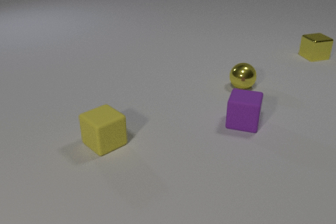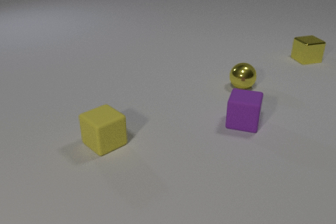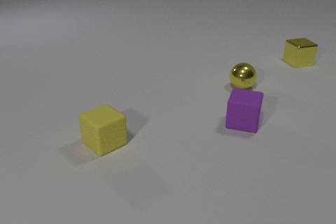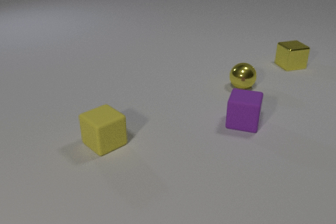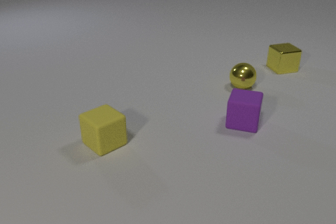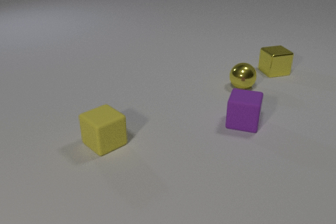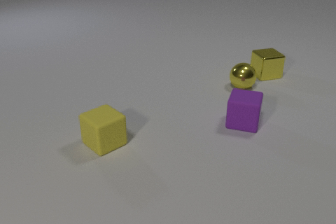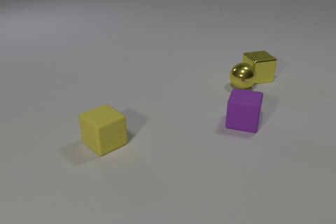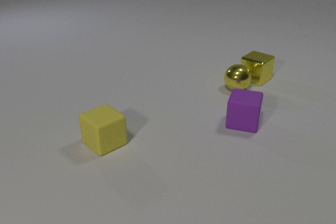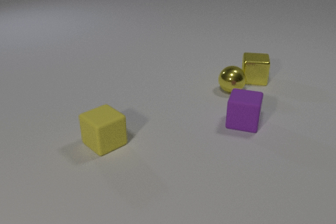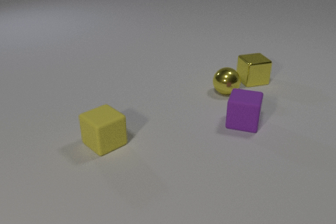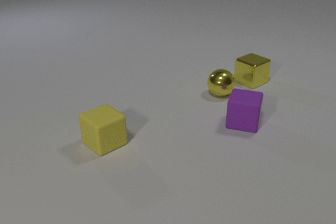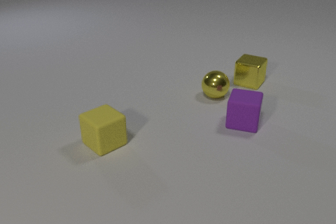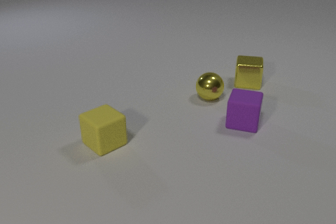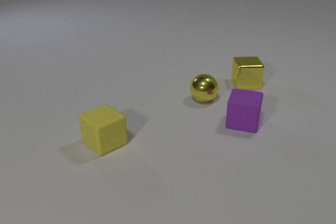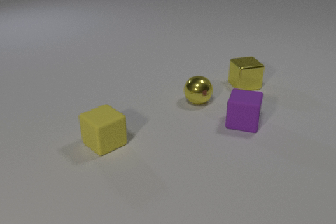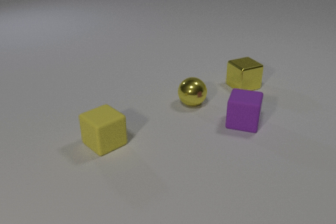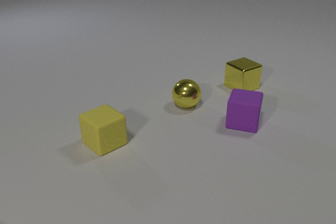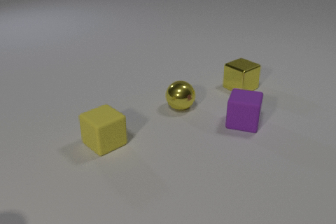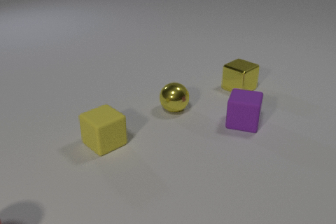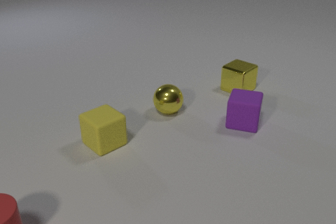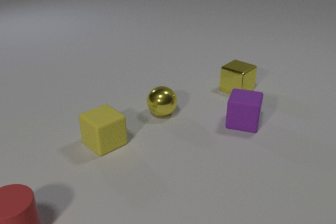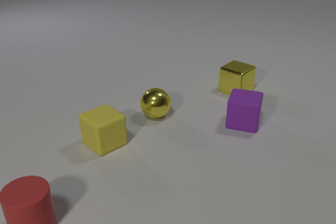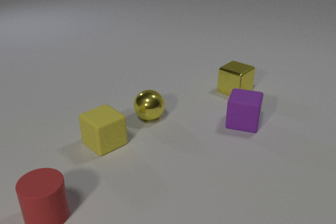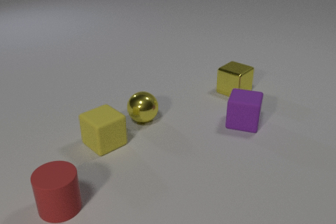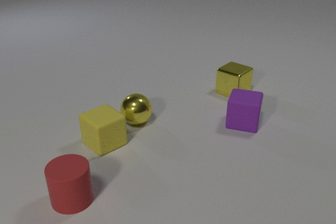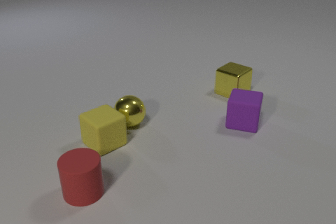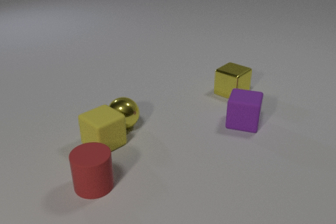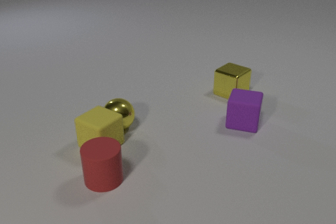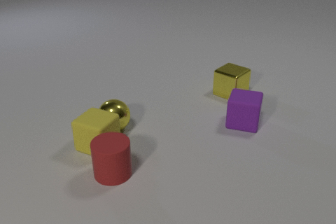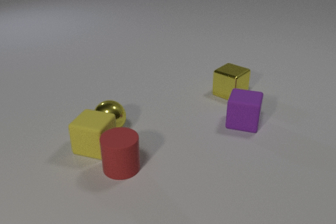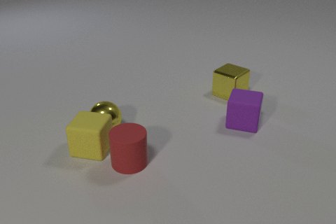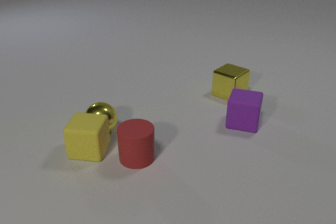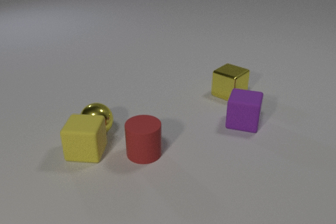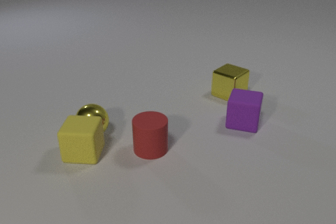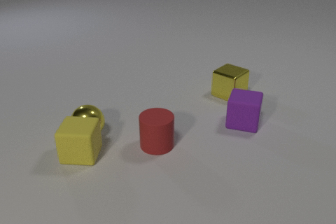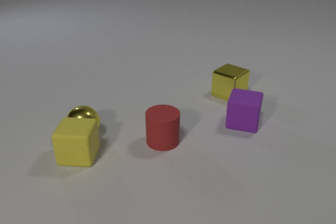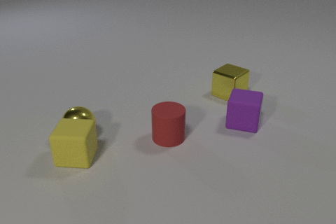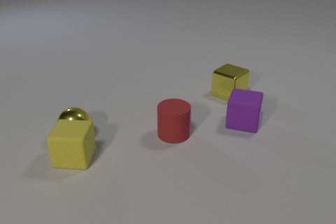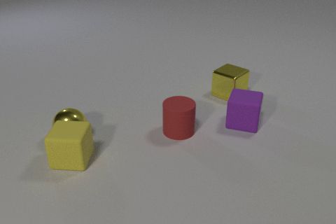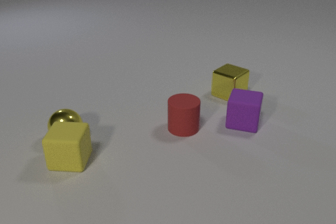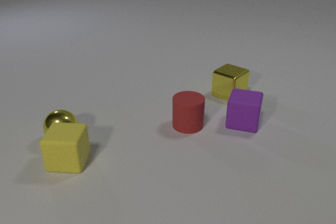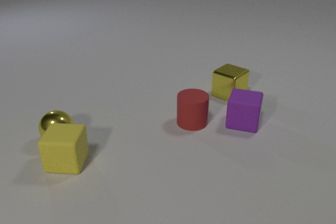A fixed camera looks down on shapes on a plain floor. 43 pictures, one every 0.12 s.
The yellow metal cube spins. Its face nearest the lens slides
to the right.
The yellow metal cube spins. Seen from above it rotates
counterclockwise.
0.00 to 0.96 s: The yellow metal cube slides toward the camera and to the left, spins so that its near face slides to the right, counterclockwise seen from above. The yellow metal sphere moves, and ends about where it began. The yellow metal cube and the yellow metal sphere collide.
0.96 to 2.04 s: The yellow metal cube slides toward the camera and to the left, spins counterclockwise seen from above by about 165 degrees, its near face sliding to the right. The yellow metal sphere rolls to the left and toward the camera.
2.04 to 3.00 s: The yellow metal cube slides toward the camera and to the left. The yellow metal sphere rolls to the left and toward the camera. The red rubber cylinder comes in at the bottom edge, slides to the right and away from the camera.
3.00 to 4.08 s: The yellow metal cube slides toward the camera. The yellow metal sphere rolls to the left. The red rubber cylinder slides to the right and away from the camera. The yellow rubber cube slides to the left and toward the camera, spins so that its near face slides to the right, counterclockwise seen from above. The yellow metal sphere and the yellow rubber cube collide.
4.08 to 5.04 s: The yellow metal sphere rolls to the left. The red rubber cylinder slides away from the camera and to the right. The yellow rubber cube slides to the left and toward the camera.
What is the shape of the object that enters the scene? cylinder.
What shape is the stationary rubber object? cube.
How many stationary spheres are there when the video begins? 1.
